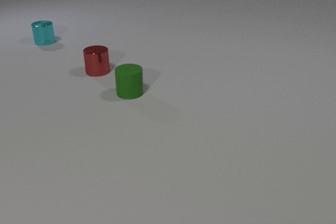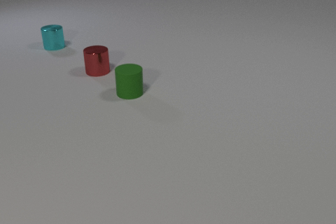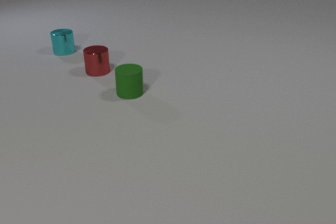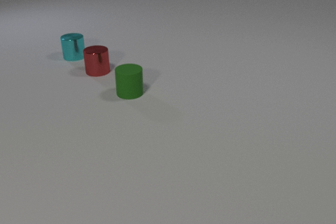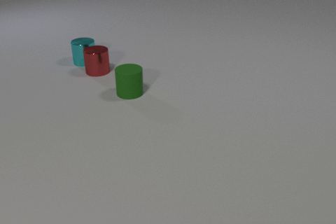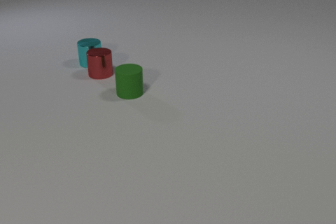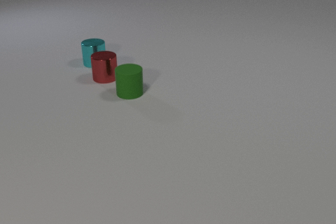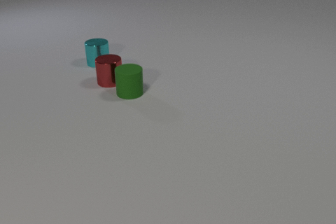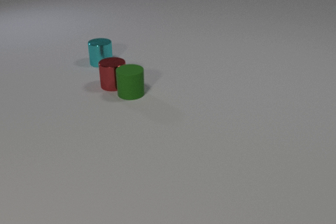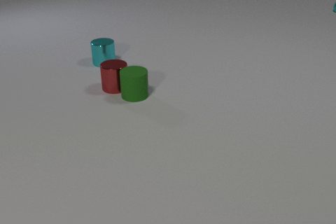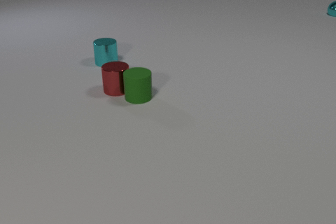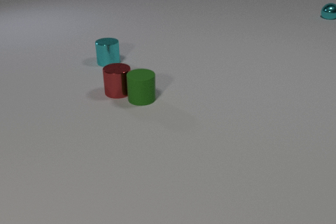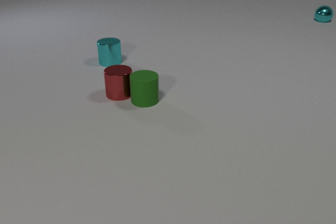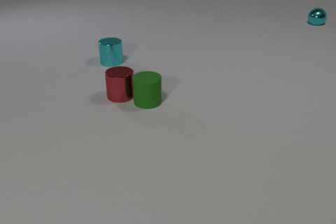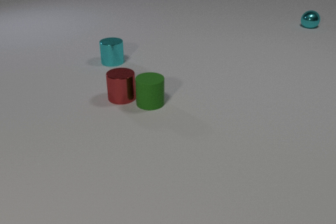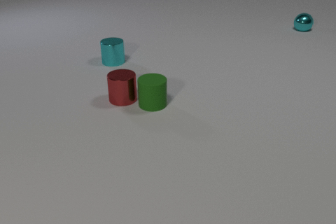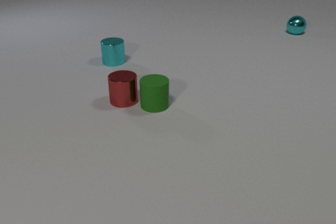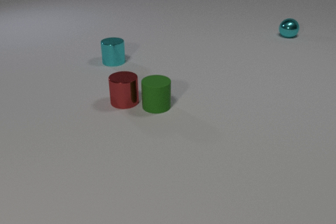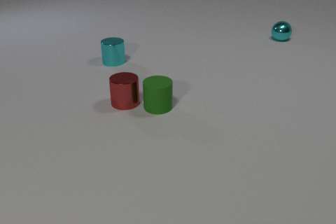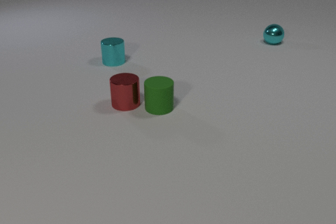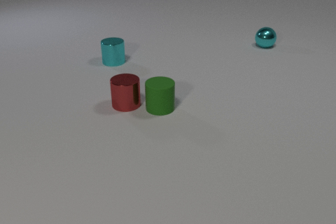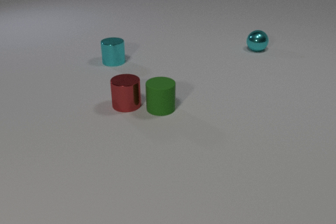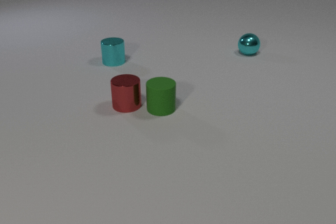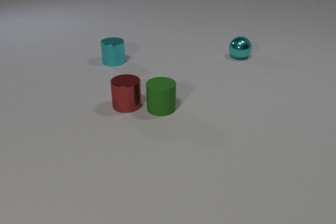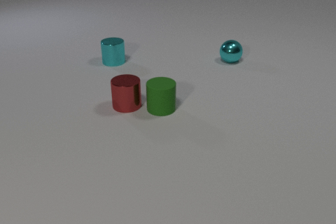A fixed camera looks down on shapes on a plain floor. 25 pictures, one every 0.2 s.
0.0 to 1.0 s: The cyan metal cylinder slides toward the camera and to the right. The red metal cylinder slides toward the camera. The cyan metal cylinder and the red metal cylinder collide.
1.0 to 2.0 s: The cyan metal cylinder slides to the right. The red metal cylinder slides toward the camera. The green rubber cylinder slides toward the camera and to the right. The cyan metal sphere comes in at the right edge, rolls toward the camera and to the left. The red metal cylinder and the green rubber cylinder collide.
2.0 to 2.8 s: The cyan metal cylinder slides to the right. The red metal cylinder slides toward the camera. The green rubber cylinder slides toward the camera and to the right. The cyan metal sphere rolls toward the camera and to the left.
2.8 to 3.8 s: The red metal cylinder slides toward the camera. The green rubber cylinder slides toward the camera and to the right. The cyan metal sphere rolls toward the camera and to the left.
3.8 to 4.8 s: The cyan metal sphere rolls toward the camera and to the left.
What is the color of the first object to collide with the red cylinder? cyan.
How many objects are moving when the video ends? 1.
Are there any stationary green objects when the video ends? yes.
